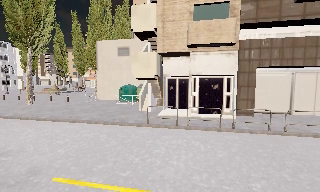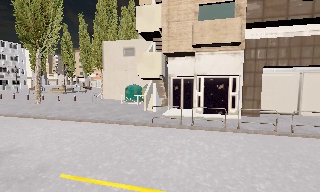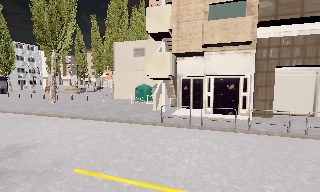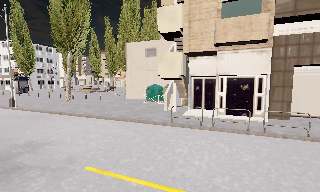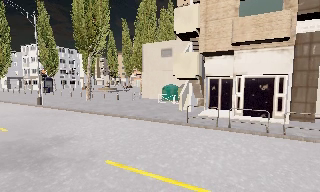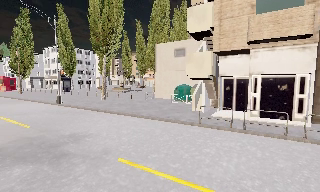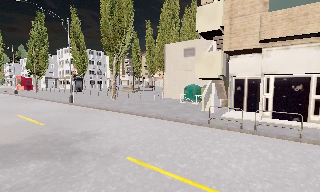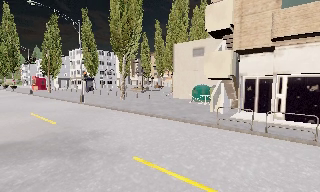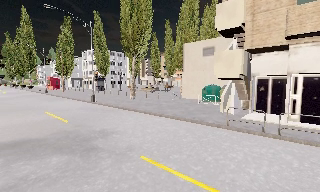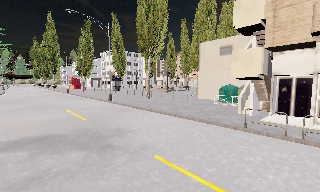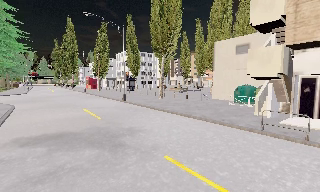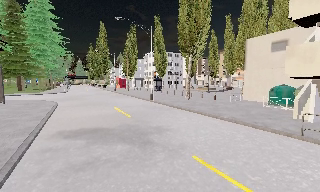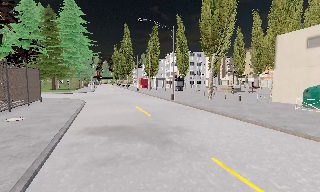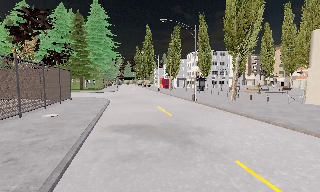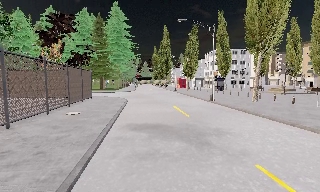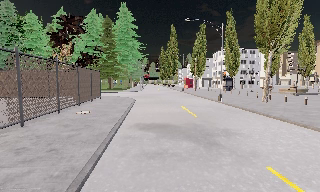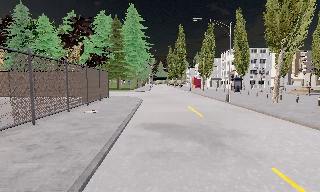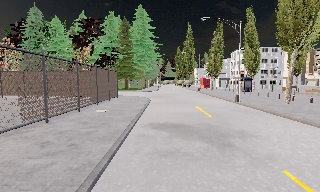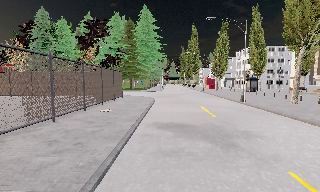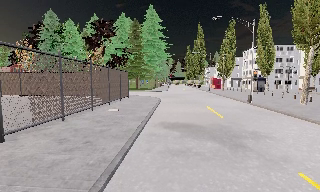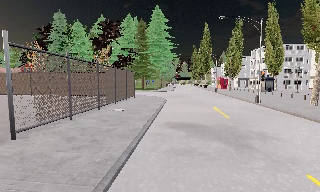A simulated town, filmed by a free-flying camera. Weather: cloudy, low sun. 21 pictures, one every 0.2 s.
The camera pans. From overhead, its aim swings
counterclockwise.
The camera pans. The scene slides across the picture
to the right.
0.0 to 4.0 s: The scene slides to the right, as the camera pans about 85 degrees to its left. It travels backward, about 1 m.
The film runs forward here.
